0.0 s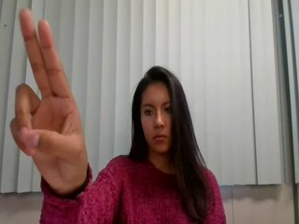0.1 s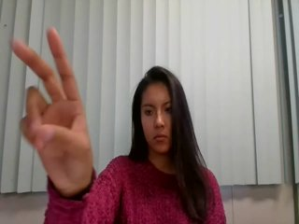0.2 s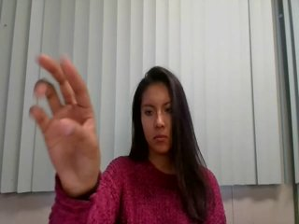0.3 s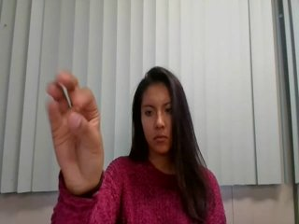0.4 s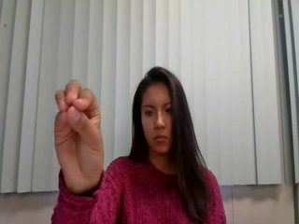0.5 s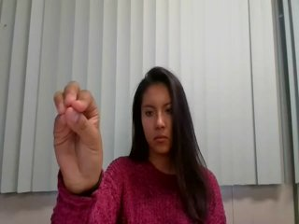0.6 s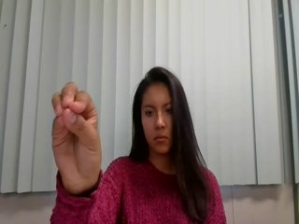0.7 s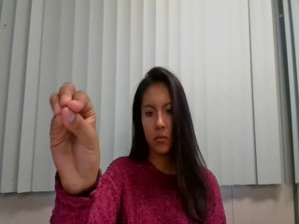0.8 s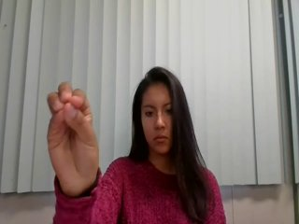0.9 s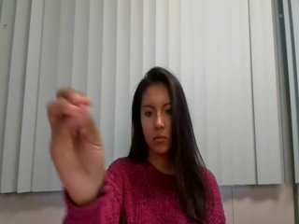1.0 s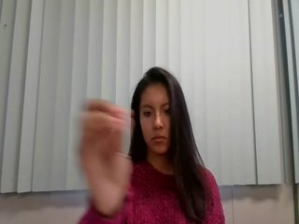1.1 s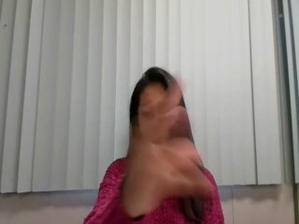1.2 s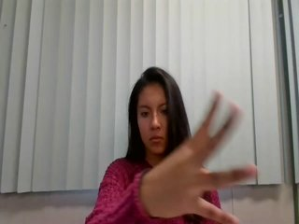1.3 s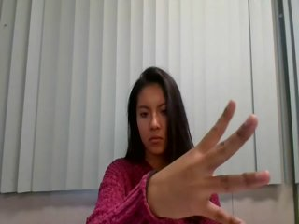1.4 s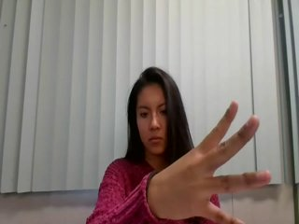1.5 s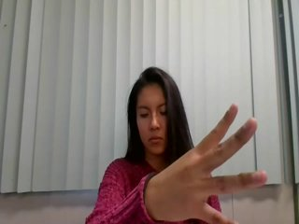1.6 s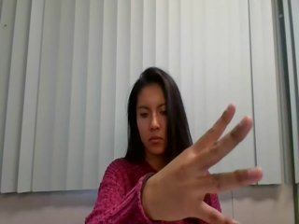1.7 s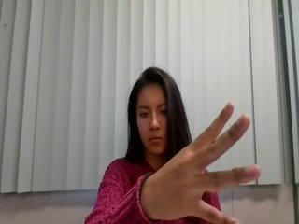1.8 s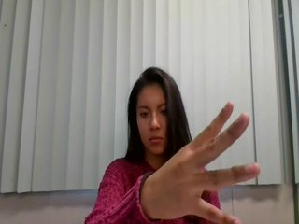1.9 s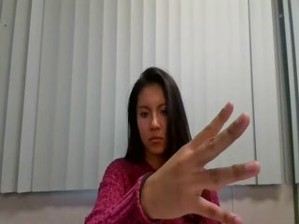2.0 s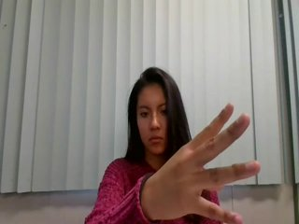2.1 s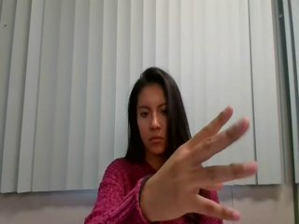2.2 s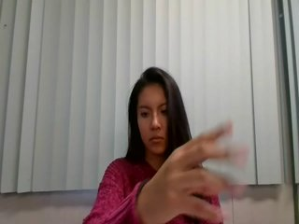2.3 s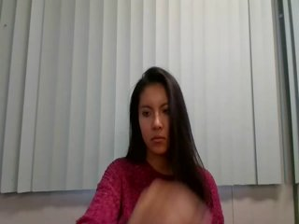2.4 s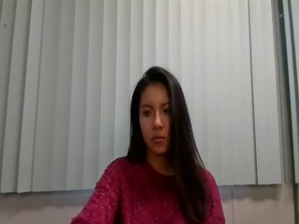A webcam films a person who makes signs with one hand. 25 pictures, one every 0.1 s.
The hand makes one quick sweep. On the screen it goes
to the right.
0.1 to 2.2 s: On the screen the hand sweeps to the right. The name of the sign: Throw left.
